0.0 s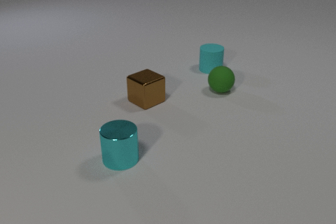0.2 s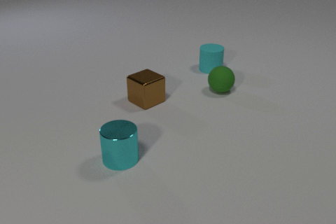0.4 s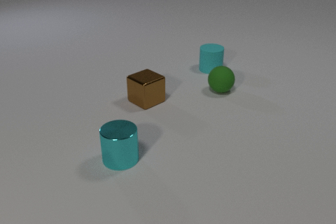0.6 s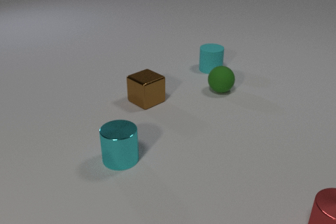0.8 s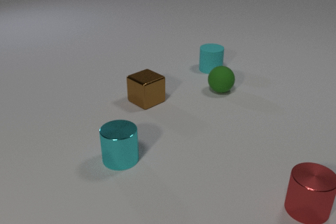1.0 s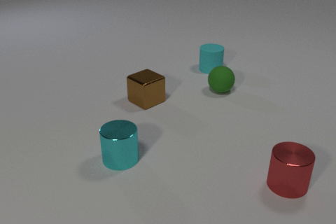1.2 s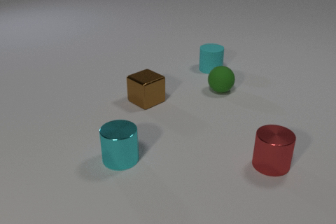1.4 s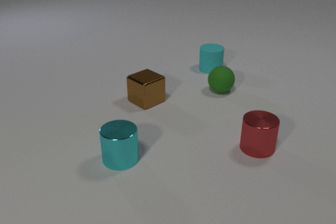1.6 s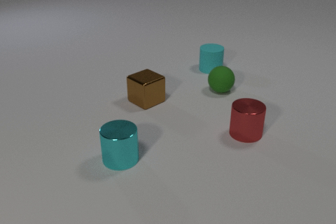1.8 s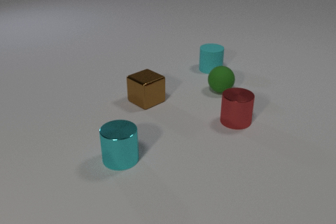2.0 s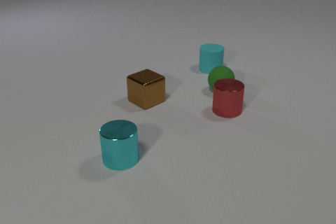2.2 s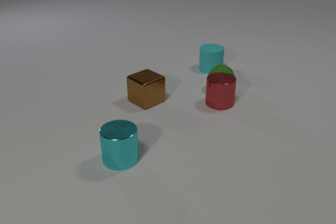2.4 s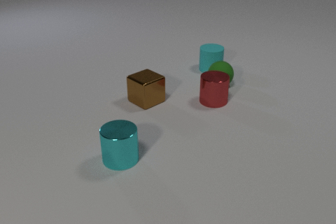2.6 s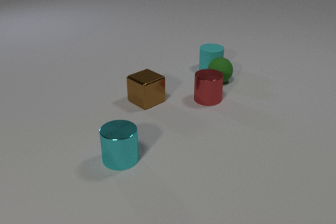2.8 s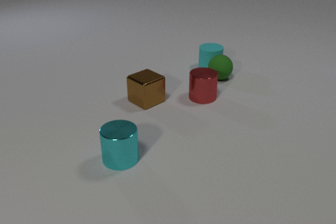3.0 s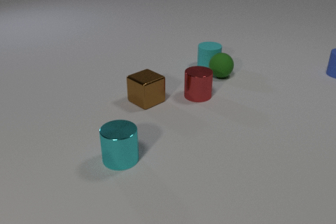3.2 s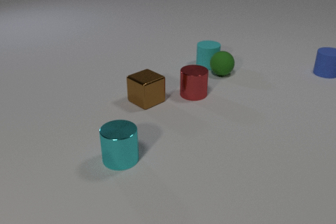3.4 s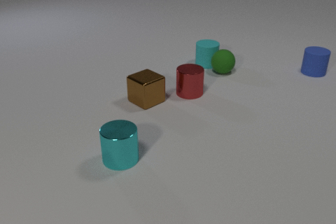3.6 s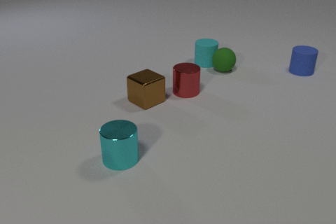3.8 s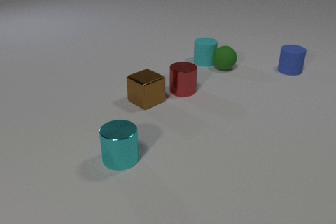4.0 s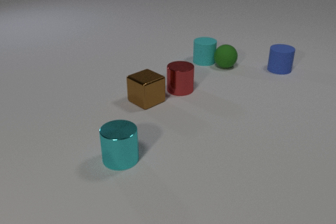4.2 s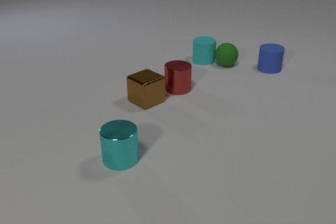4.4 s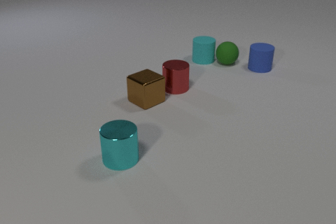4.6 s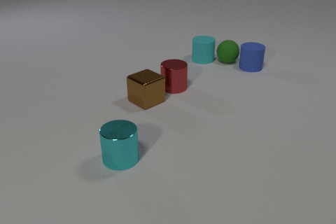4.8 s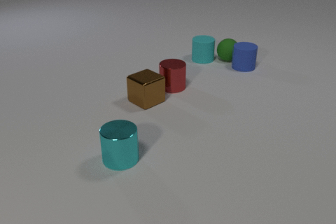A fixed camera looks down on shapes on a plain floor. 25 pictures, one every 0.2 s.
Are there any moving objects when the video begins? no.
How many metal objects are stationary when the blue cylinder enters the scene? 2.
Are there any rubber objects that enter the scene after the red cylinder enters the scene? yes.
0.0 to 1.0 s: The red metal cylinder comes in at the bottom edge, slides away from the camera and to the left.
1.0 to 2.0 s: The red metal cylinder slides away from the camera and to the left.
2.0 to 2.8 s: The red metal cylinder slides to the left and away from the camera. The green rubber sphere rolls away from the camera. The red metal cylinder and the green rubber sphere collide. The green rubber sphere and the cyan rubber cylinder collide.
2.8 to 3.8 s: The red metal cylinder slides to the left and away from the camera. The green rubber sphere rolls away from the camera. The cyan rubber cylinder slides away from the camera. The blue rubber cylinder comes in at the right edge, slides to the left.
3.8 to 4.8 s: The red metal cylinder slides to the left and away from the camera. The green rubber sphere rolls away from the camera. The cyan rubber cylinder slides away from the camera. The blue rubber cylinder slides to the left. The green rubber sphere and the blue rubber cylinder collide.
